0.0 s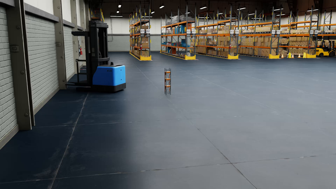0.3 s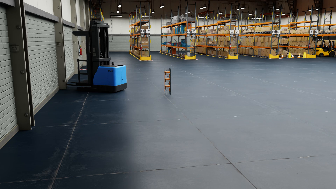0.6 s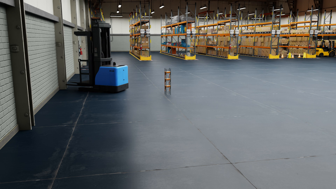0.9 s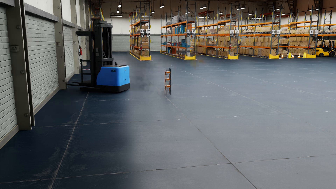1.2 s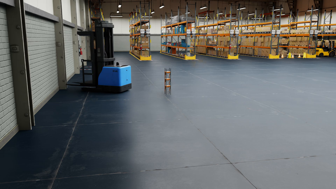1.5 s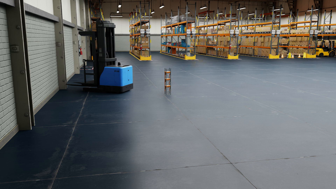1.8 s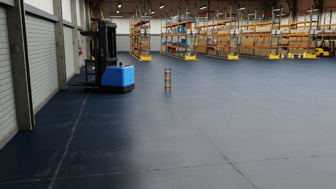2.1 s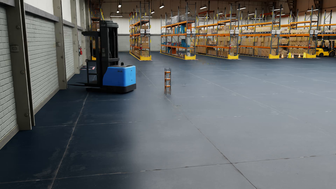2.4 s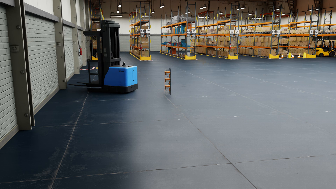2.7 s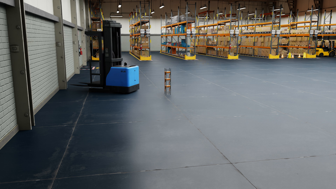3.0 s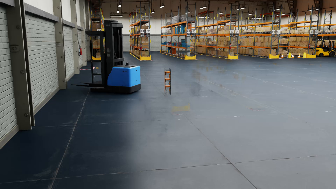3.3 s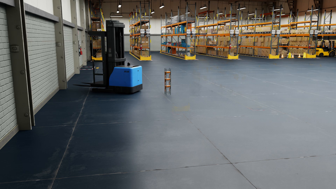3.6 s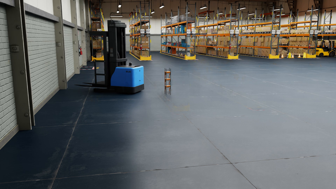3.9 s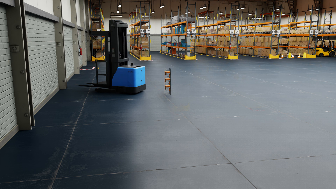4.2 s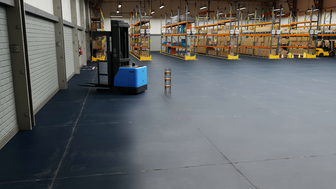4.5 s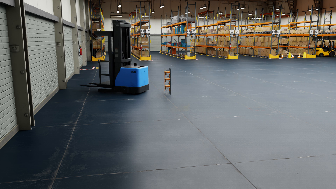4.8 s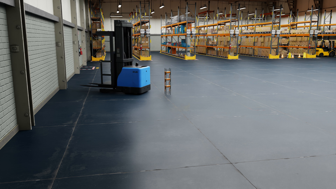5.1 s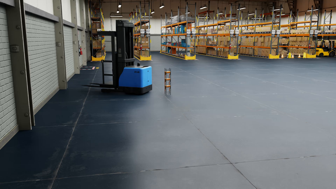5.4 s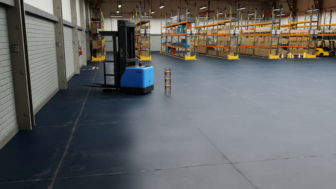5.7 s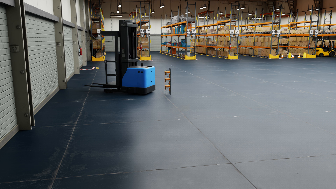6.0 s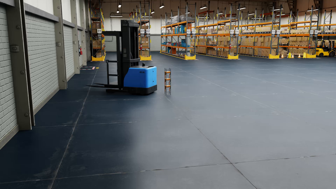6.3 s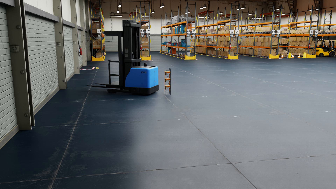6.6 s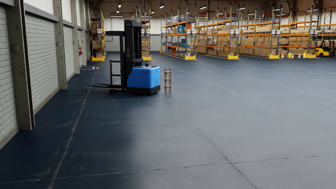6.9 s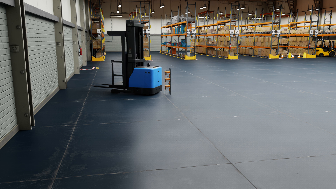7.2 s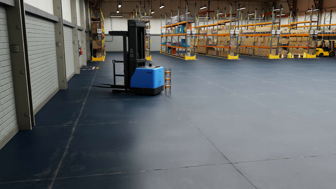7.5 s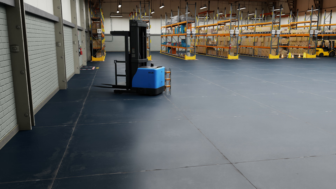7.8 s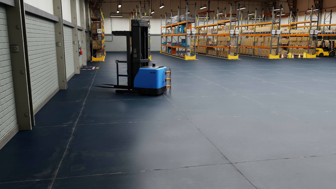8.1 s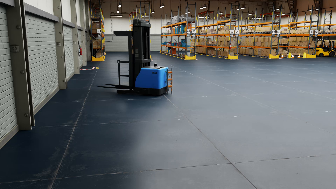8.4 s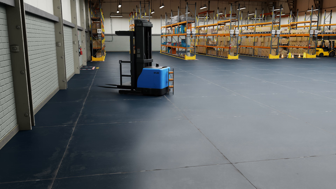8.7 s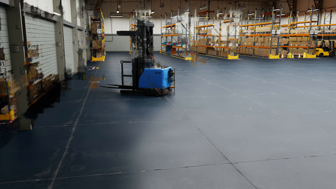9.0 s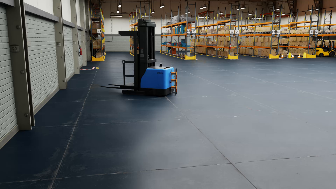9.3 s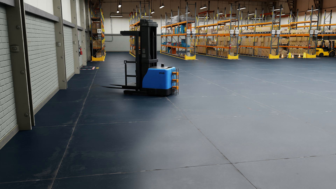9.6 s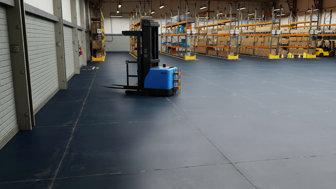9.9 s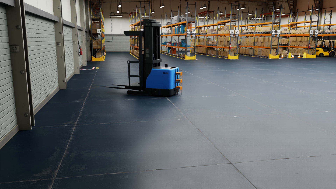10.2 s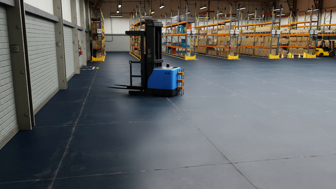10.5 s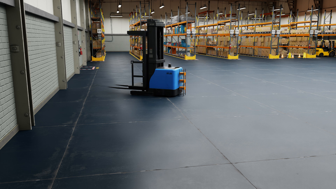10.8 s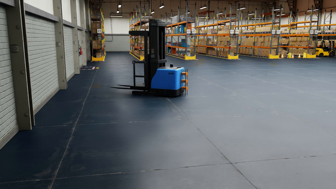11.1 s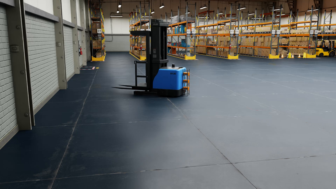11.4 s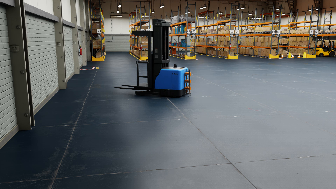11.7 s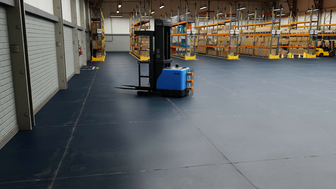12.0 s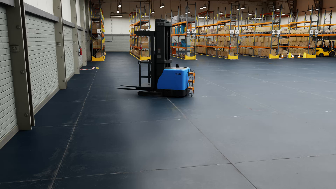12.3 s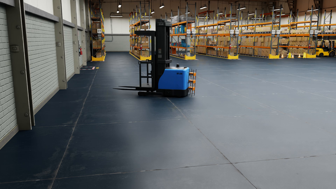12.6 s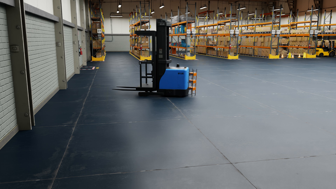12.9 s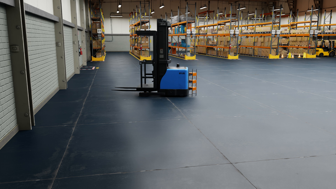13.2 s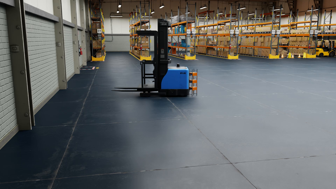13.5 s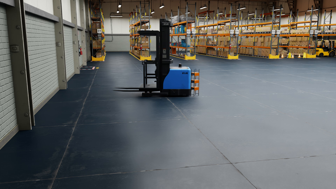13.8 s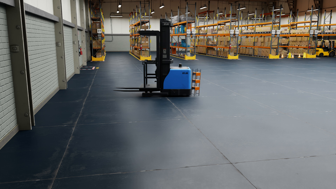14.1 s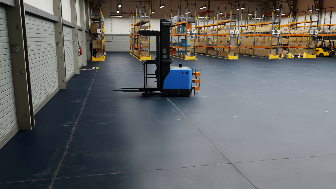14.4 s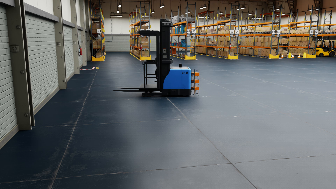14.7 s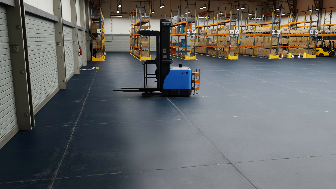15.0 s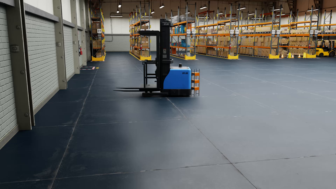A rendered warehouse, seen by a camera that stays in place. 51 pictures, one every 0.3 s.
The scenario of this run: A forklift runs into an object in its way.
